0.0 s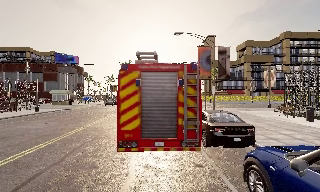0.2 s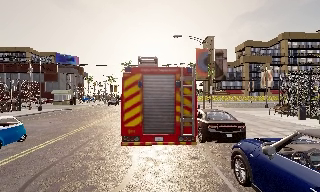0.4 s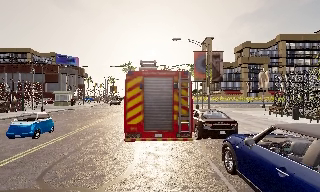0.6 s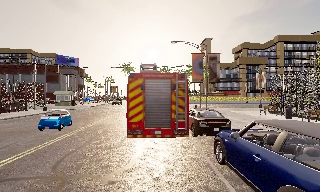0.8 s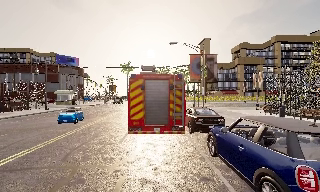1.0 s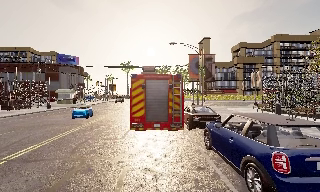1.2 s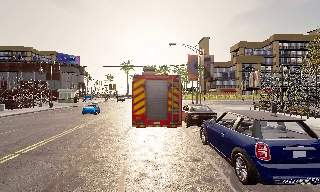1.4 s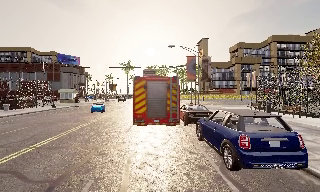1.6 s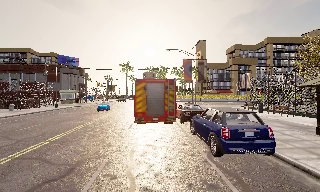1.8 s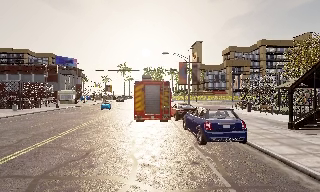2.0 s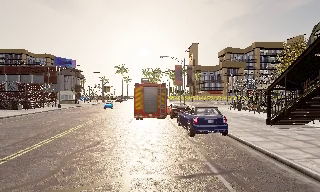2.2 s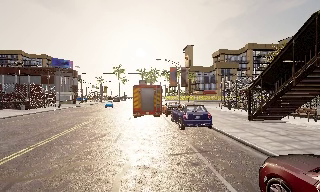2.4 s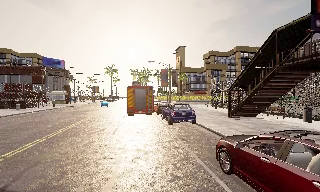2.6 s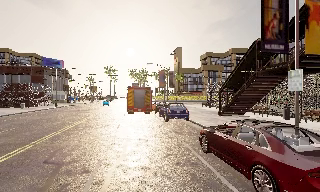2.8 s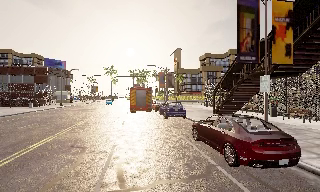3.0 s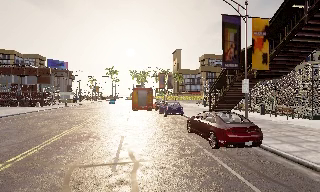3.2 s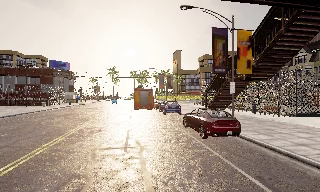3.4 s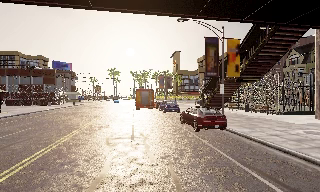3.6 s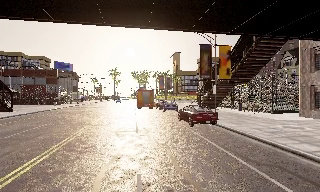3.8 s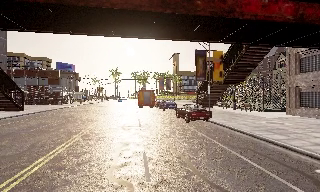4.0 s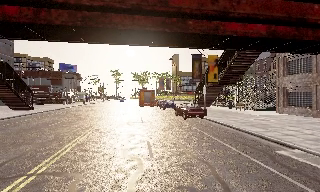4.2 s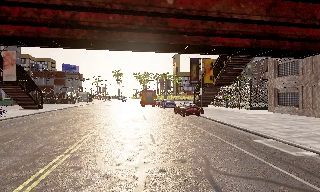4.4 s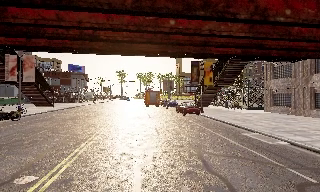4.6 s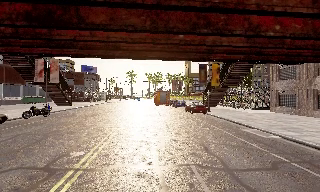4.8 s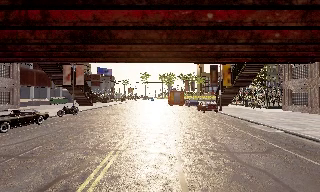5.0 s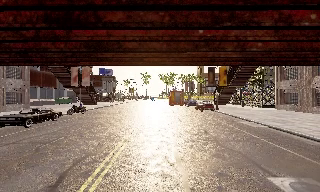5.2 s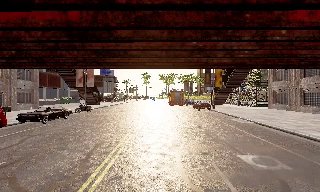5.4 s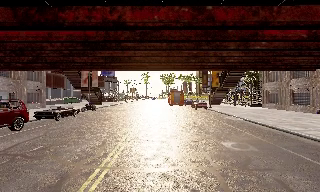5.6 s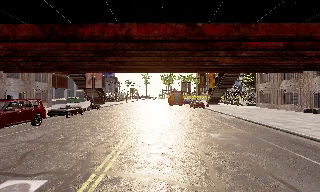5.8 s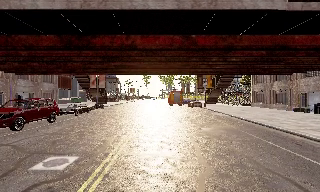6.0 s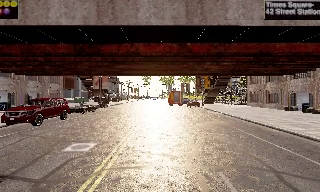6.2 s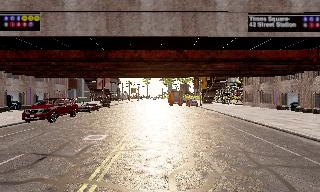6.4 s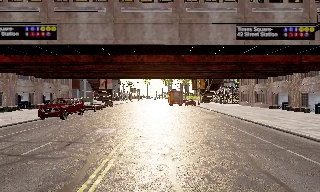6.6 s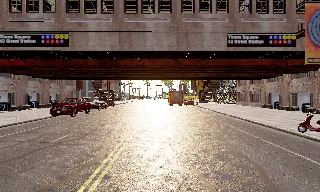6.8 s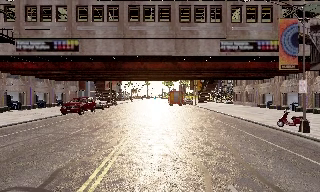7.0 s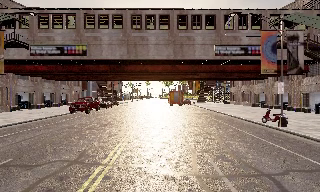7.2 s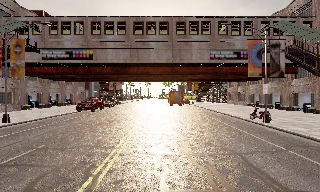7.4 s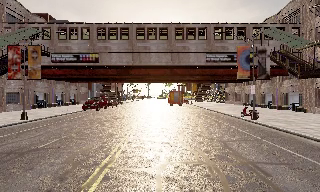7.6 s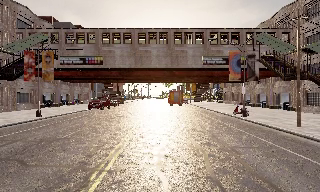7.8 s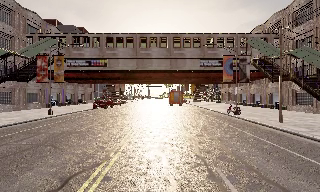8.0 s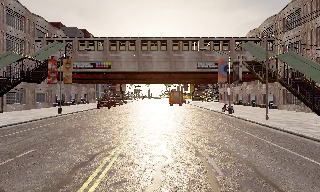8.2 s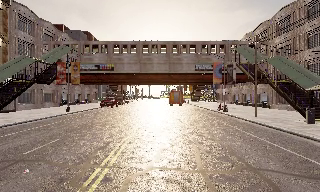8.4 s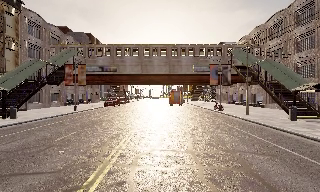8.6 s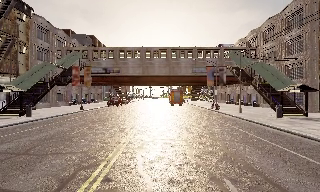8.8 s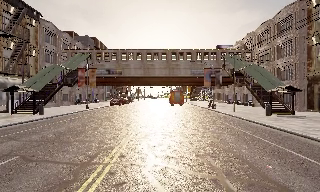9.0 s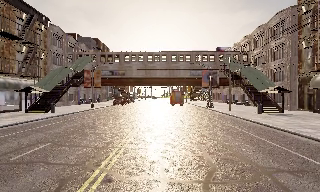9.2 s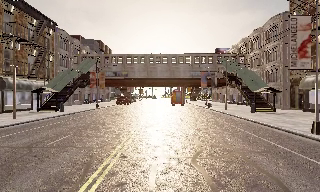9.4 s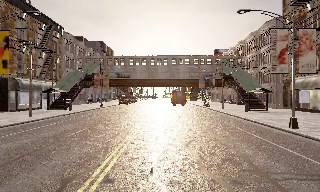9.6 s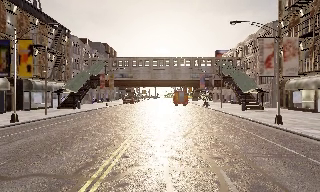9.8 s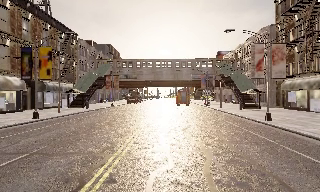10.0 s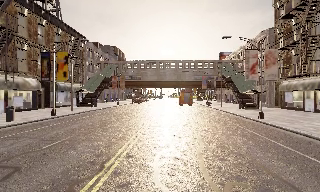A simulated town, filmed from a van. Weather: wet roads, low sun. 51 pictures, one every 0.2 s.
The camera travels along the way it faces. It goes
backward.
0.0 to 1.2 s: The camera travels backward, about 3.5 m, so what stands in front gets smaller.
1.2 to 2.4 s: The camera travels backward, about 8 m, so what stands in front gets smaller. It gains speed.
2.4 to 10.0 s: The scene slides to the right, as the camera pans about 15 degrees to its left. It travels backward, about 65 m, so what stands in front gets smaller.
The film runs backward here.
